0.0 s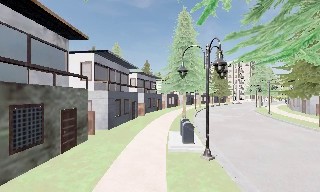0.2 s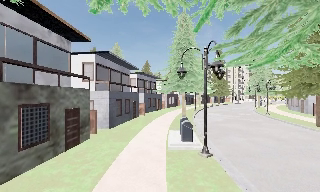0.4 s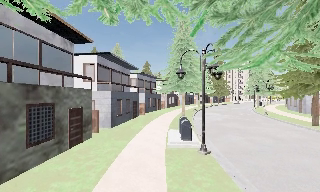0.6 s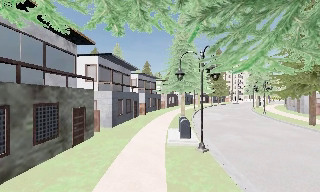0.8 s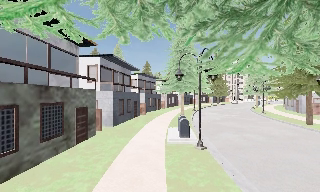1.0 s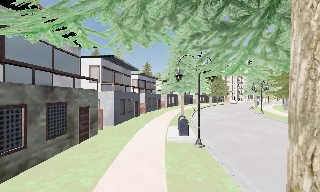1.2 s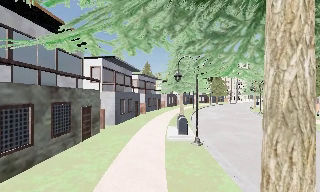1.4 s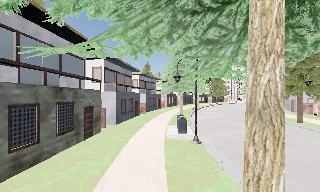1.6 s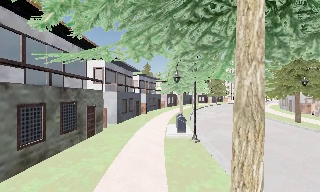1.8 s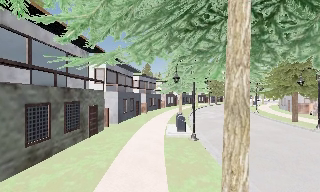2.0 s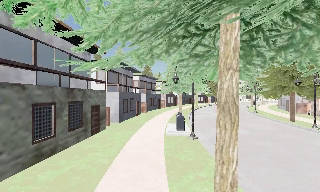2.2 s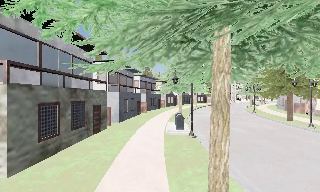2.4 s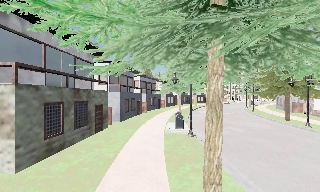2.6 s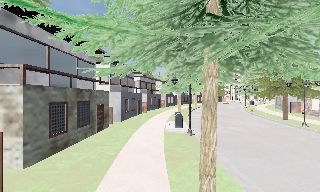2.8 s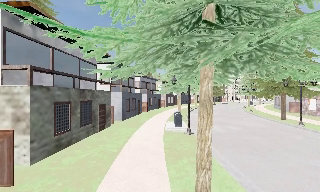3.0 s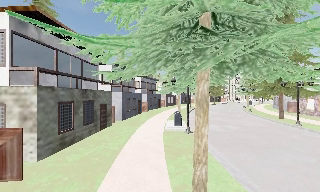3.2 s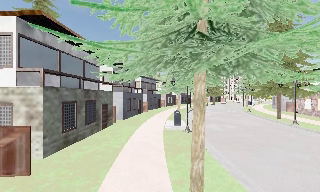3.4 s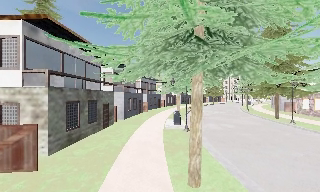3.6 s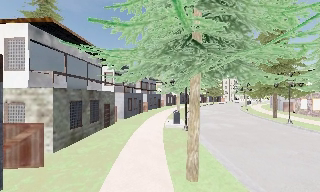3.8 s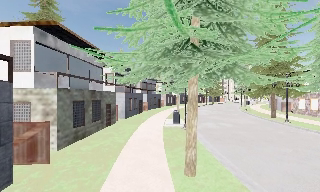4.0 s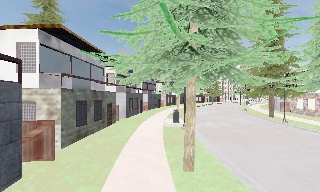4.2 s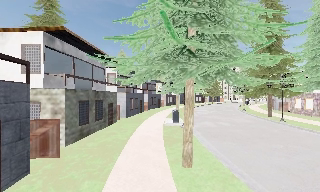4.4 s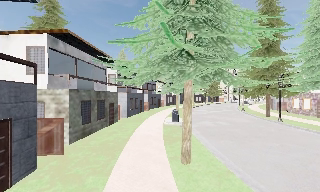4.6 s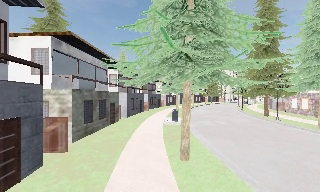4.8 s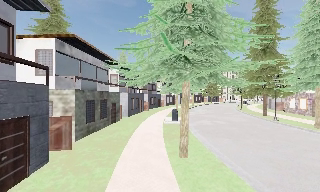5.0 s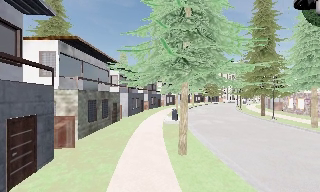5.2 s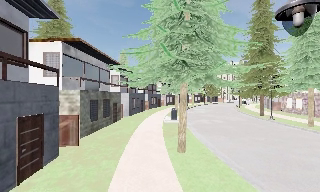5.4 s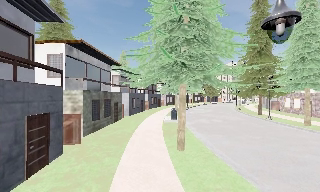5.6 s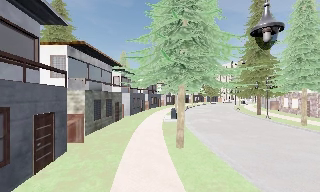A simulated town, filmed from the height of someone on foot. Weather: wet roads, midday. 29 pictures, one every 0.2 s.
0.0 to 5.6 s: The camera travels backward, about 8 m, so what stands in front gets smaller.
The film runs backward here.
